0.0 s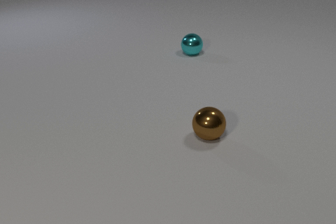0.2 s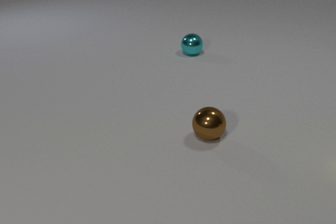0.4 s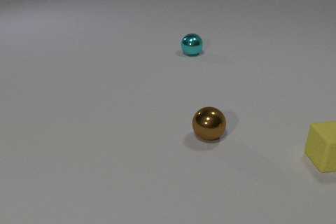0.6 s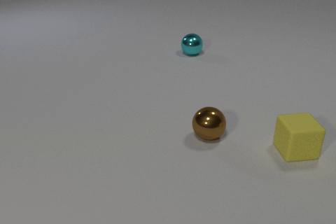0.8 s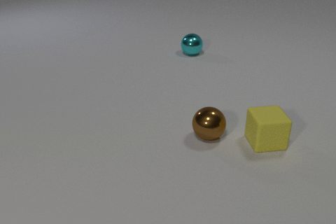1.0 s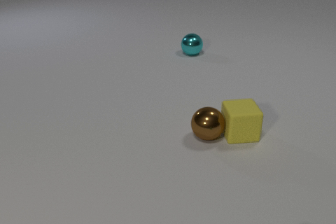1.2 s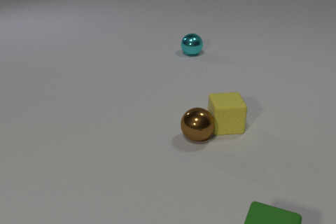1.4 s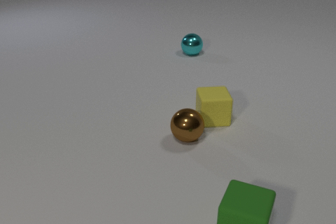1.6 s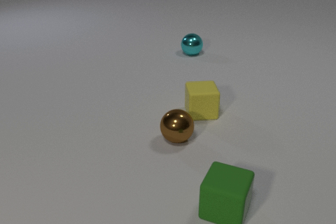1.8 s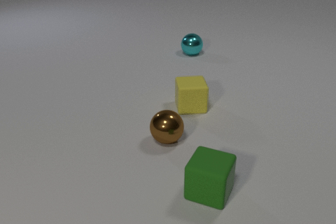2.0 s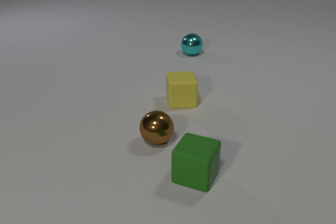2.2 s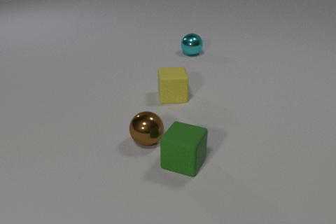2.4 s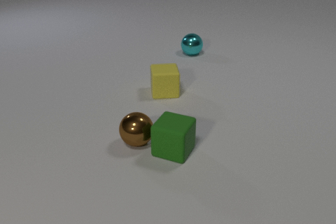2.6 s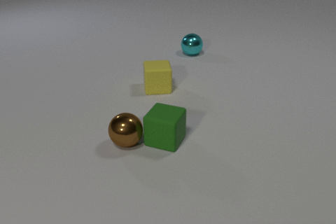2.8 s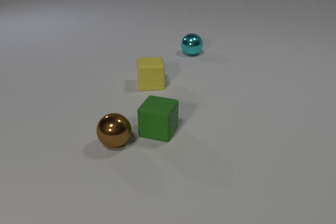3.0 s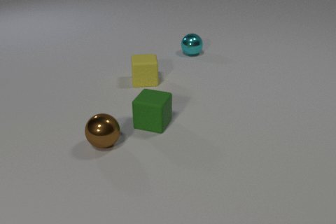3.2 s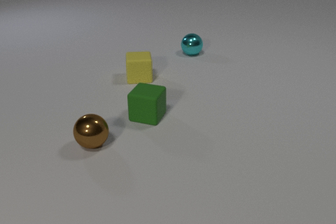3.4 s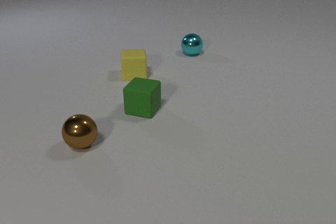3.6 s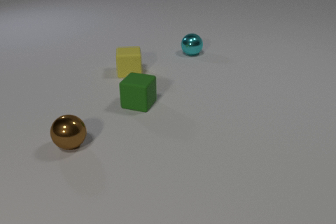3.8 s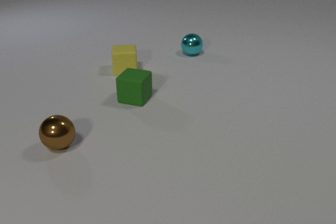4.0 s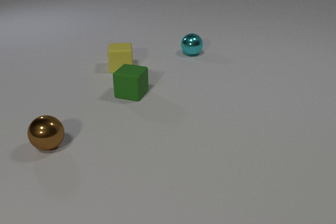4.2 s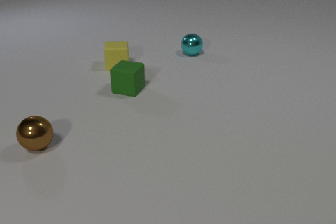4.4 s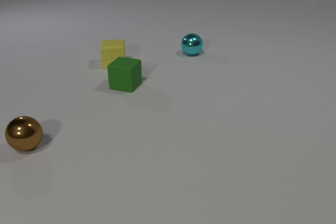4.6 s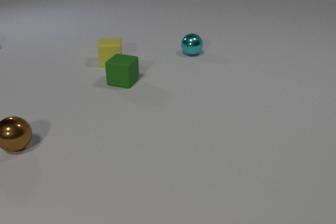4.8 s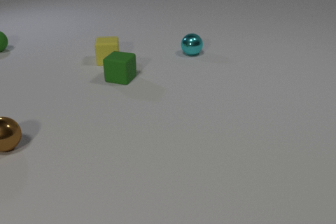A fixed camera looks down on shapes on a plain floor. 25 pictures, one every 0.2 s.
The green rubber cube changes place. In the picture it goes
away from the camera.
The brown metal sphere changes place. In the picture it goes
to the left.
0.0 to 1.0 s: The yellow rubber cube comes in at the right edge, slides to the left. The yellow rubber cube and the brown metal sphere collide.
1.0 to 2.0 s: The yellow rubber cube slides to the left and away from the camera. The brown metal sphere rolls to the left. The green rubber cube comes in at the bottom edge, slides away from the camera and to the left.
2.0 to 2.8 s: The yellow rubber cube slides away from the camera and to the left. The brown metal sphere rolls to the left. The green rubber cube slides away from the camera and to the left. The brown metal sphere and the green rubber cube collide.
2.8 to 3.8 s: The yellow rubber cube slides away from the camera and to the left. The brown metal sphere rolls to the left. The green rubber cube slides away from the camera.
3.8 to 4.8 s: The yellow rubber cube slides away from the camera and to the left. The brown metal sphere rolls to the left. The green rubber sphere comes in at the left edge, rolls to the right. The green rubber cube slides away from the camera.
What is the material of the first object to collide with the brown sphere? rubber.
How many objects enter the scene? 3.
Are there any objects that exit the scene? no.
